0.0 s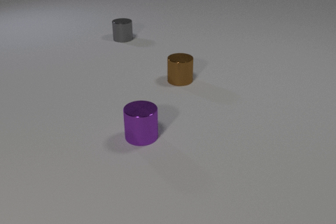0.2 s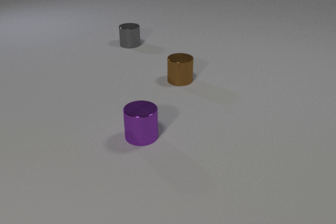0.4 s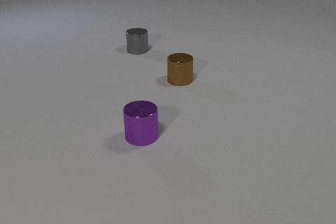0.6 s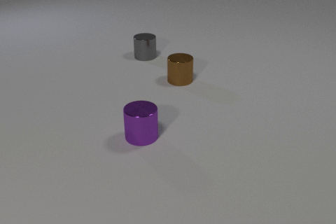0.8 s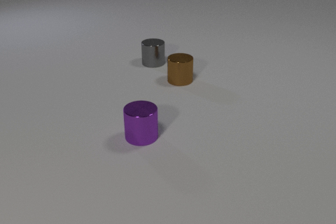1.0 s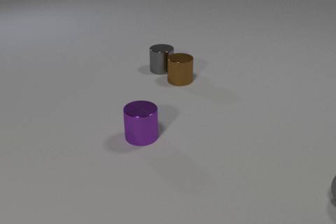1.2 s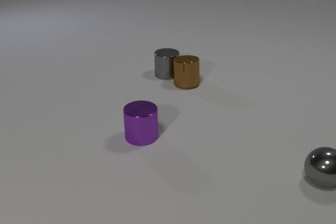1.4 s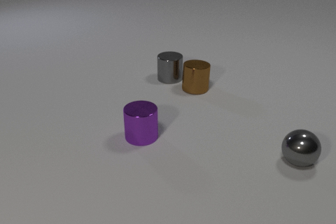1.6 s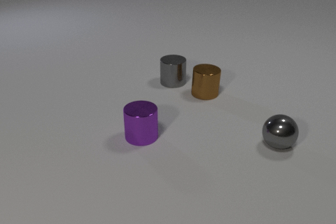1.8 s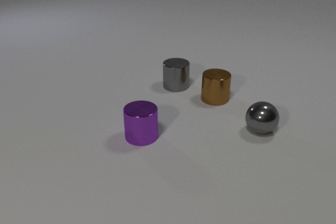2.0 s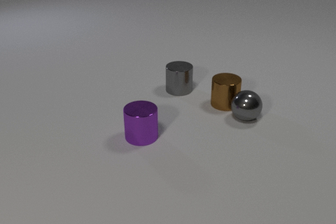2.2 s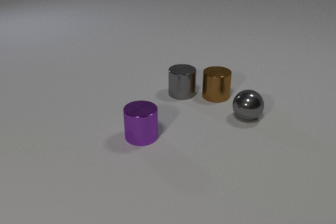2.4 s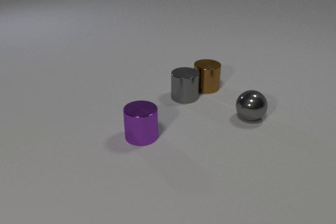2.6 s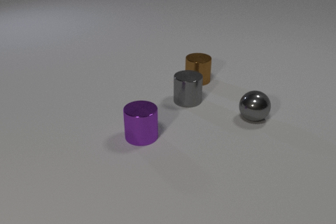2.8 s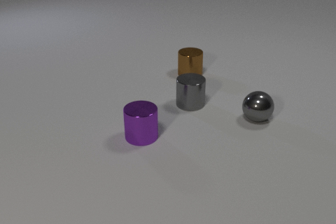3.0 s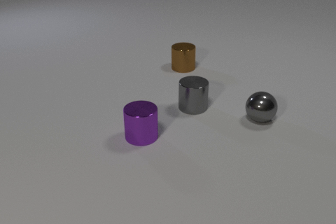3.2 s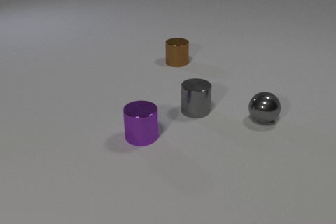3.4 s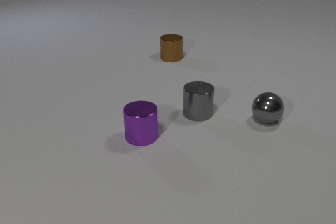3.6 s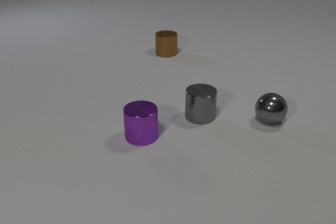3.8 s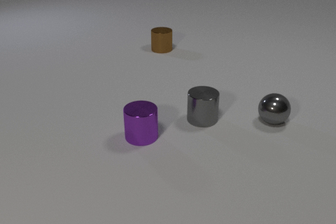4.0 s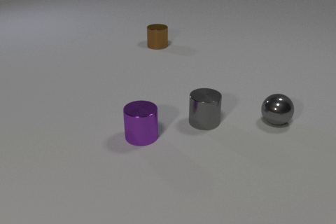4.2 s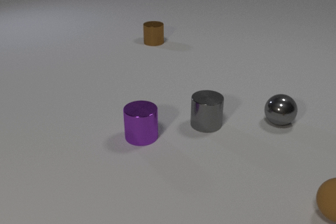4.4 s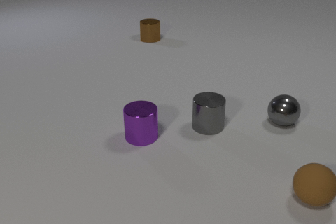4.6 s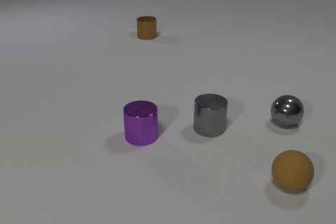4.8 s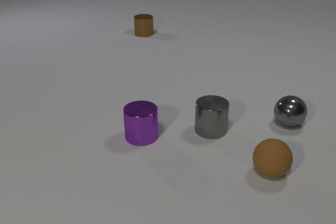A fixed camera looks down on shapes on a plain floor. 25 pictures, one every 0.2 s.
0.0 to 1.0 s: The gray metal cylinder slides toward the camera and to the right.
1.0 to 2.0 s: The gray metal cylinder slides toward the camera. The brown metal cylinder slides toward the camera and to the right. The gray metal sphere rolls away from the camera and to the left. The gray metal cylinder and the brown metal cylinder collide.
2.0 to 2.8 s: The gray metal cylinder slides toward the camera. The brown metal cylinder slides away from the camera and to the left. The gray metal sphere rolls to the right. The brown metal cylinder and the gray metal sphere collide.
2.8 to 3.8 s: The gray metal cylinder slides toward the camera and to the right. The brown metal cylinder slides away from the camera and to the left. The gray metal sphere rolls to the right.
3.8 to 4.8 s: The gray metal cylinder slides toward the camera and to the right. The brown metal cylinder slides away from the camera. The brown rubber sphere comes in at the right edge, rolls to the left and away from the camera. The gray metal sphere rolls to the right.
Are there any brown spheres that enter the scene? yes.
How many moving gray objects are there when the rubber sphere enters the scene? 2.
Are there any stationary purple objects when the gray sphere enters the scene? yes.
